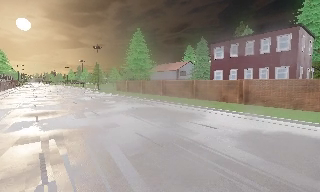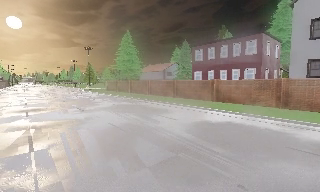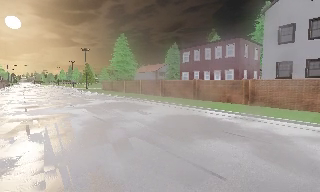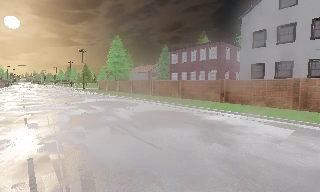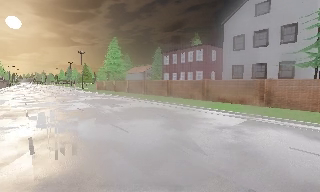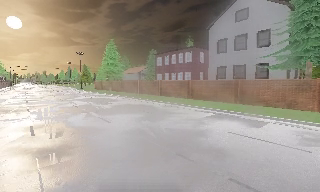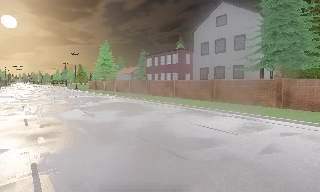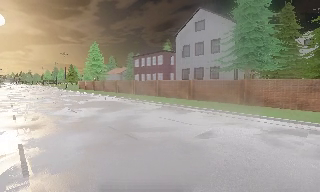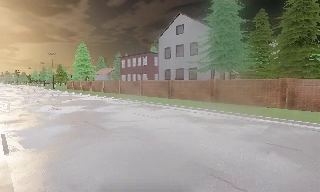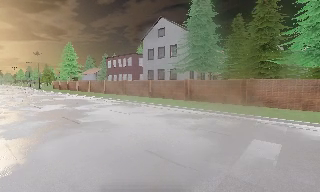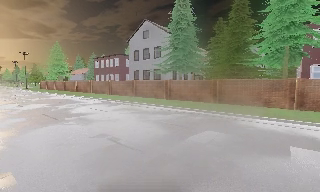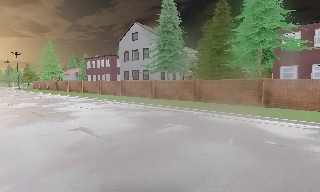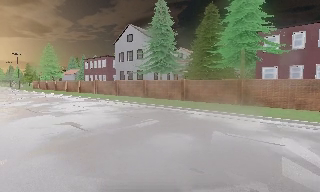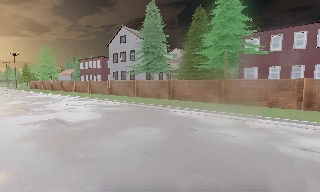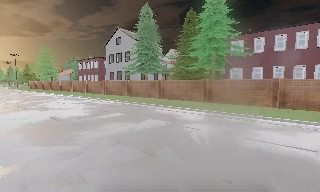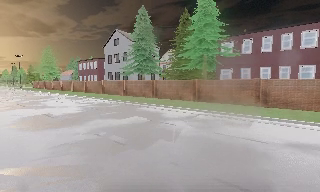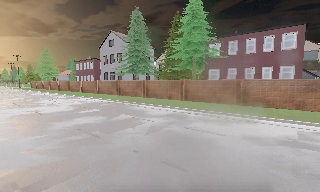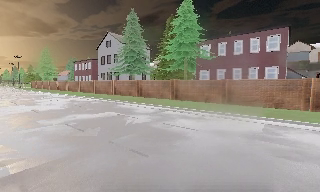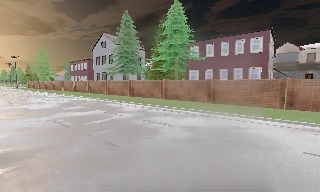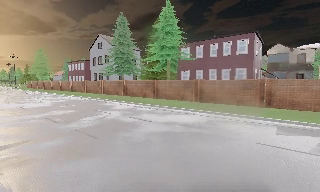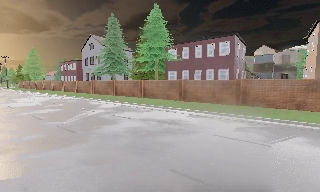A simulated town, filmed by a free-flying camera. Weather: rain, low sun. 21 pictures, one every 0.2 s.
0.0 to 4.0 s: The scene slides to the left, as the camera pans about 15 degrees to its right. It travels to its right and backward, about 35 m, so close, fixed things drift to the left. It loses speed.
The film runs forward here.
